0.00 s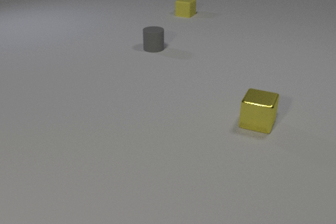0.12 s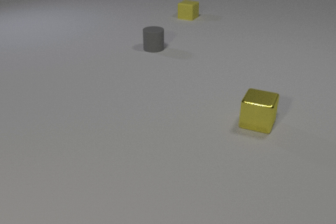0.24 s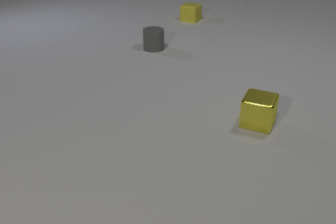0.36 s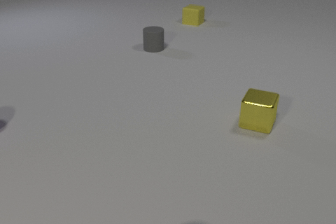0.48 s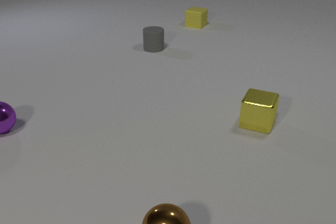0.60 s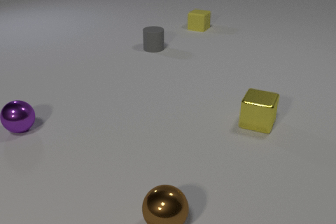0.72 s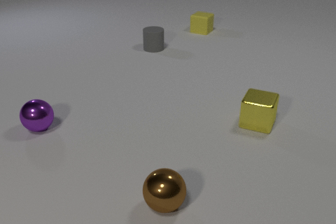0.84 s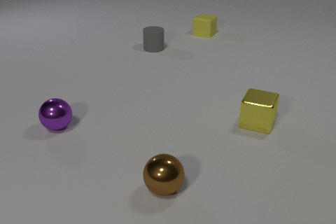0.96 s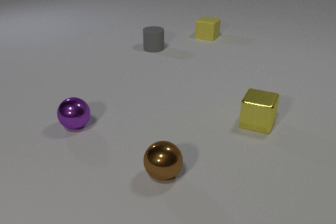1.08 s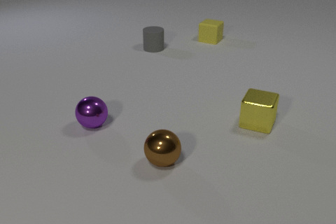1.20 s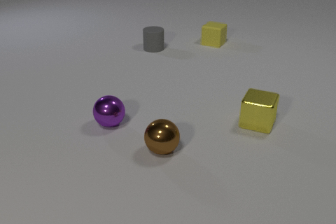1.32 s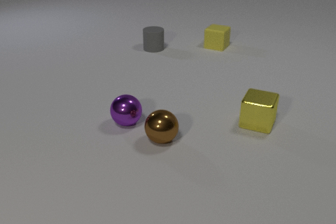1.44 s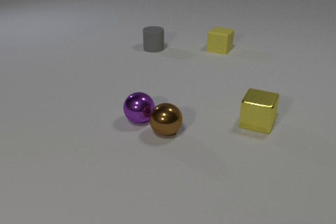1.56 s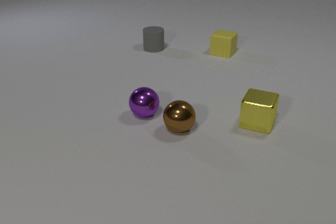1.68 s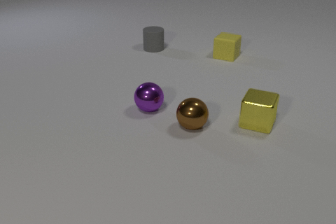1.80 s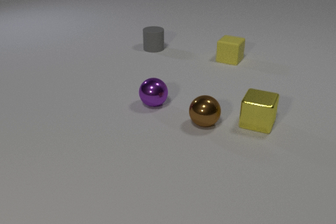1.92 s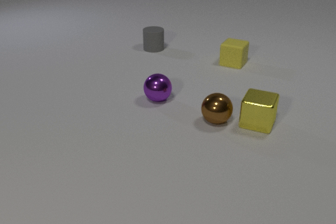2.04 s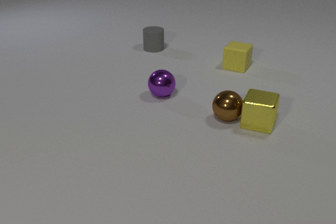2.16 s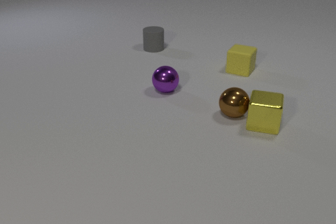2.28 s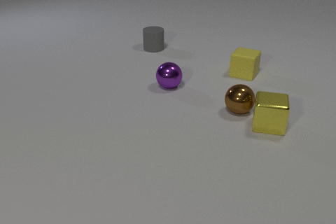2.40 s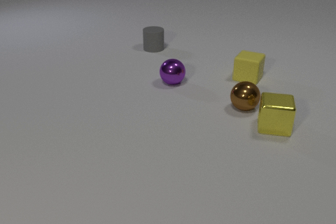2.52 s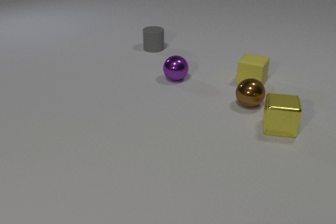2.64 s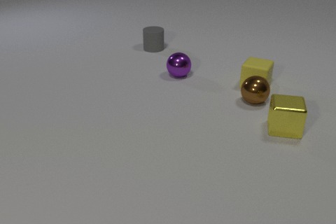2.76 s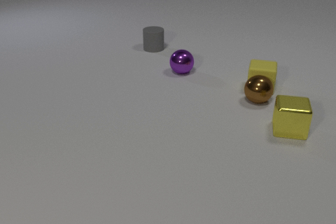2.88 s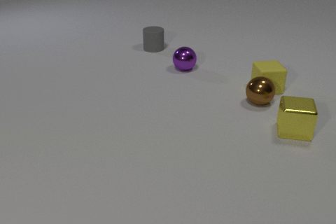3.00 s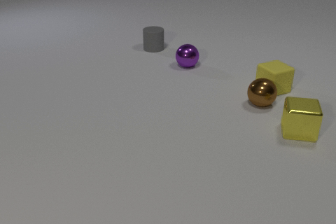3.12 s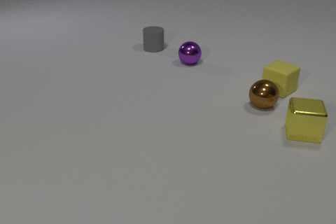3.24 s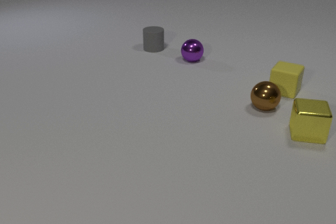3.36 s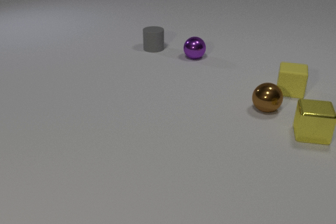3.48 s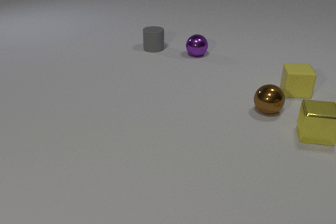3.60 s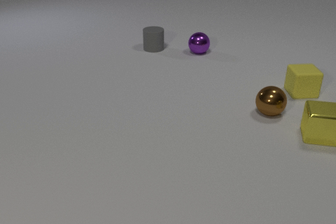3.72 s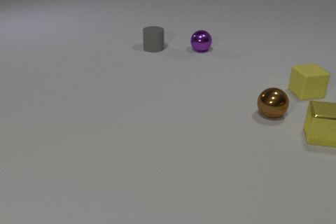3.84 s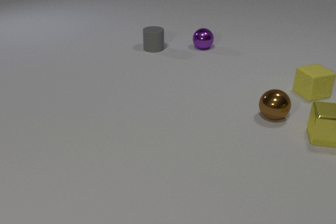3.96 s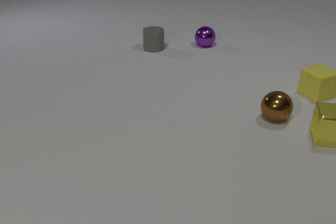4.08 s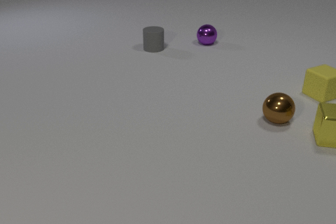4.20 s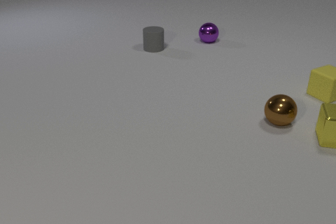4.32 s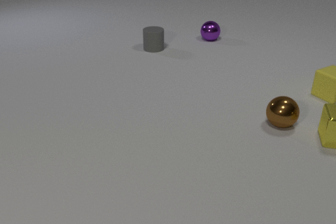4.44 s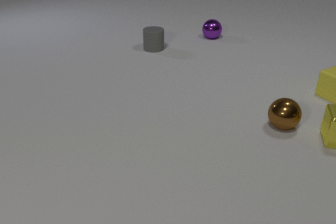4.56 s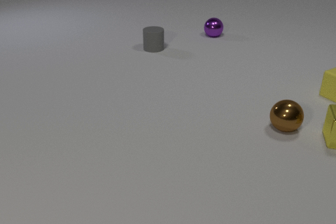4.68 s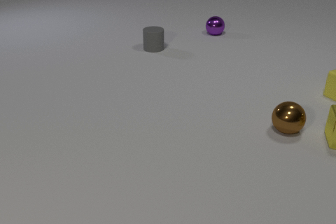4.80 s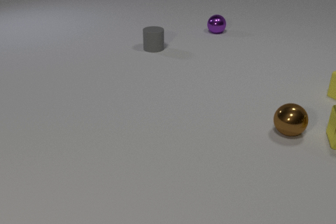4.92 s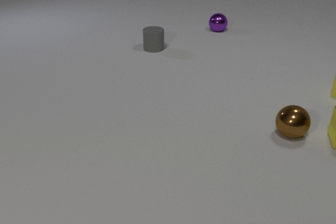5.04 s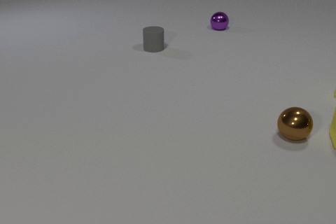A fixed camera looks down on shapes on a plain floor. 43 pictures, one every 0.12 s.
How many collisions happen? 3.
How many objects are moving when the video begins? 1.
How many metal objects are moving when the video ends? 3.
0.00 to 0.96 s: The brown metal sphere comes in at the bottom edge, rolls away from the camera. The purple metal sphere comes in at the left edge, rolls to the right. The yellow rubber cube slides toward the camera.
0.96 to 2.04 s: The brown metal sphere rolls away from the camera and to the right. The purple metal sphere rolls to the right and away from the camera. The yellow rubber cube slides toward the camera. The brown metal sphere and the purple metal sphere collide. The brown metal sphere and the yellow metal cube collide.
2.04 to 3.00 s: The brown metal sphere rolls away from the camera and to the right. The purple metal sphere rolls away from the camera. The yellow metal cube slides to the right. The yellow rubber cube slides toward the camera and to the right, spins counterclockwise seen from above by about 60 degrees, its near face sliding to the right. The brown metal sphere and the yellow rubber cube collide.
3.00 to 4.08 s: The brown metal sphere rolls toward the camera and to the right. The purple metal sphere rolls away from the camera. The yellow metal cube slides to the right. The yellow rubber cube slides to the right, spins counterclockwise seen from above by about 90 degrees, its near face sliding to the right.
4.08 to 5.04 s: The brown metal sphere rolls toward the camera and to the right. The purple metal sphere rolls away from the camera. The yellow metal cube slides to the right. The yellow rubber cube slides to the right.
